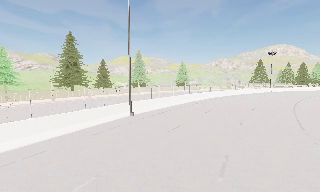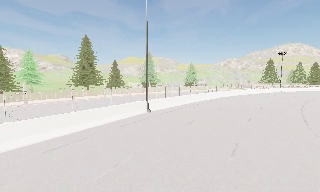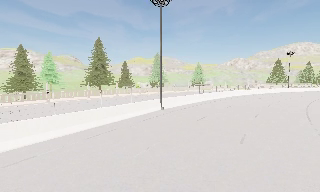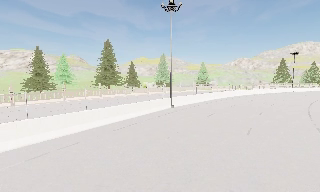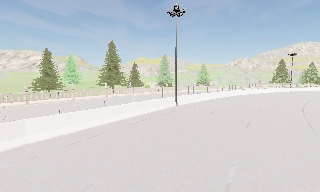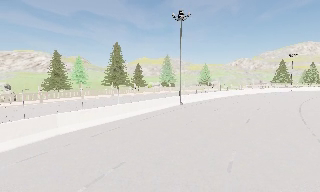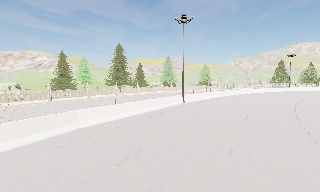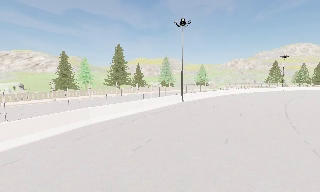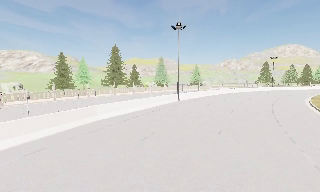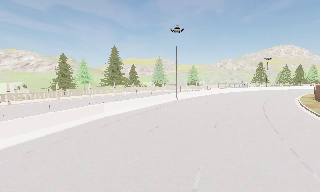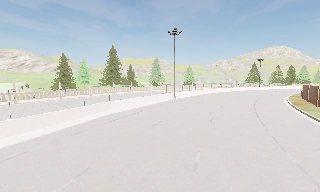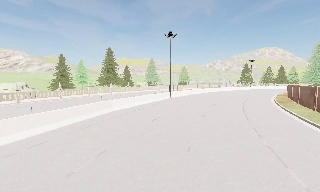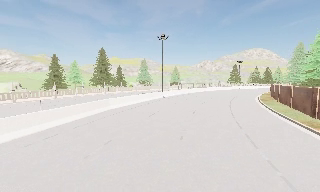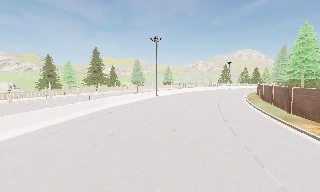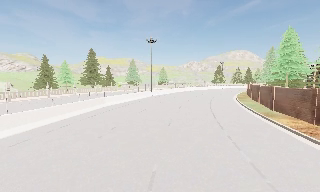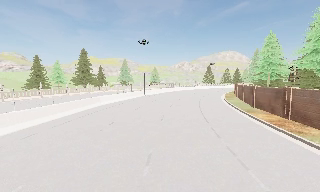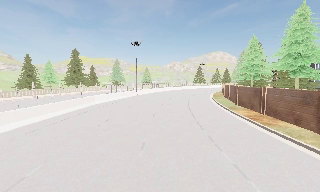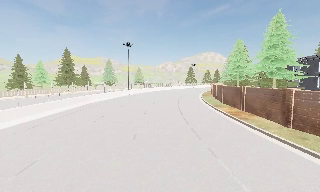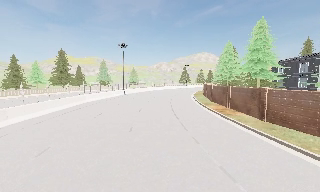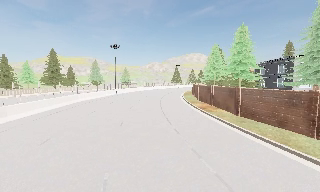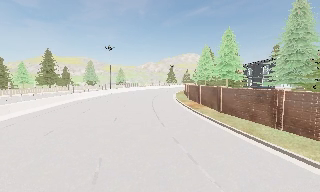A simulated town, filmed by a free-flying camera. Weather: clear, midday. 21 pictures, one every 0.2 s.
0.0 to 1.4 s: The camera travels backward and to its left, about 11 m, so what stands in front gets smaller.
1.4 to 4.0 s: The scene slides to the left, as the camera pans about 30 degrees to its right. It travels backward, about 18 m, so what stands in front gets smaller.
The film runs backward here.
